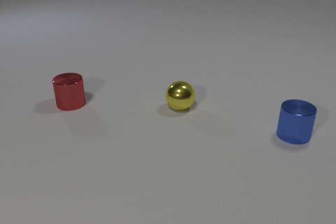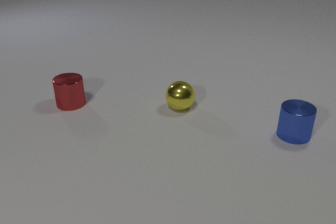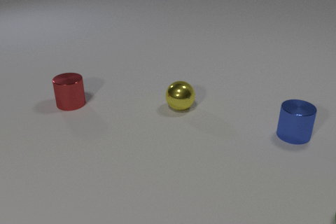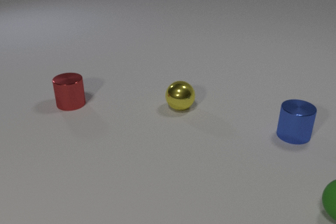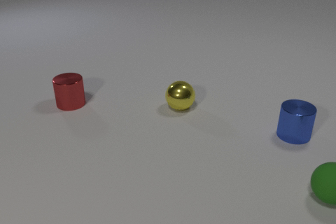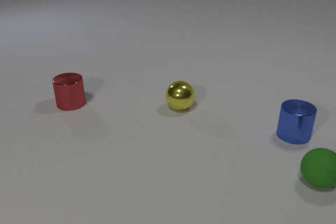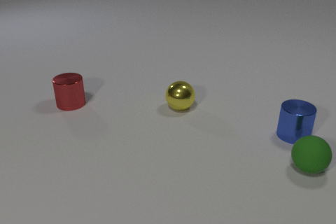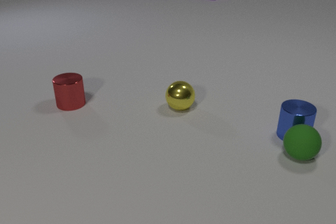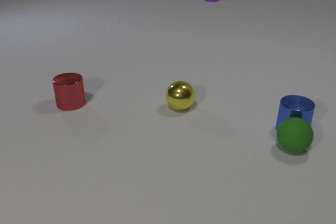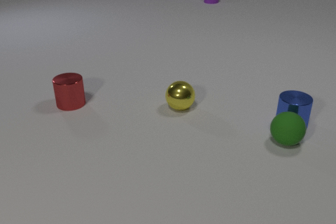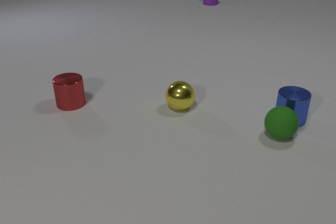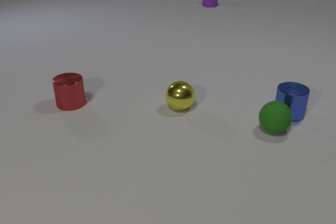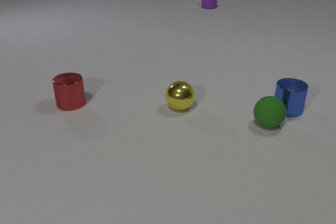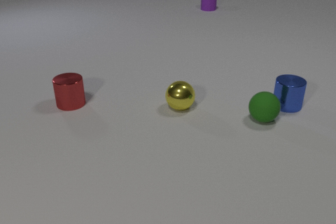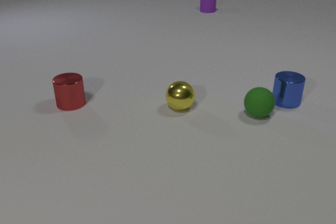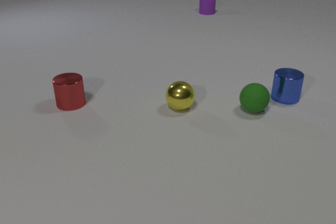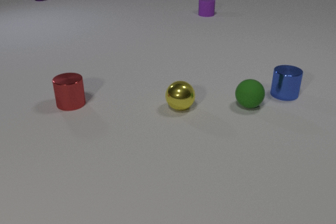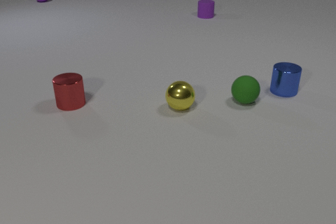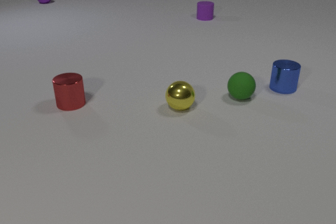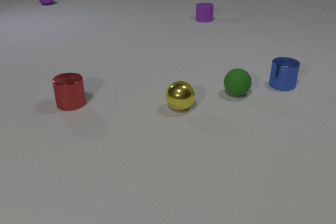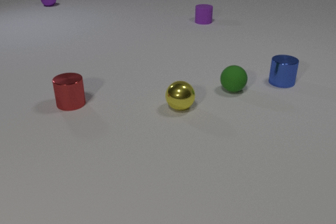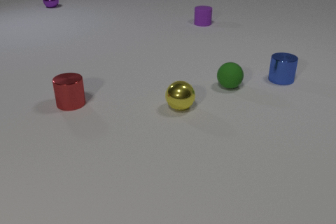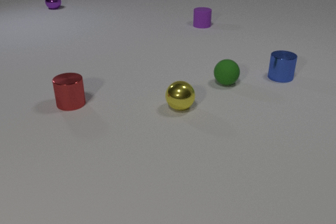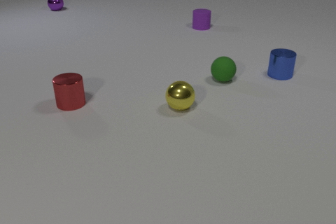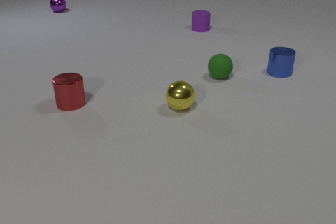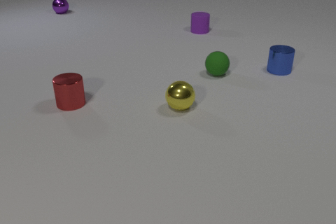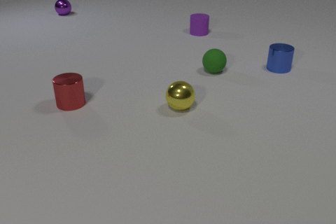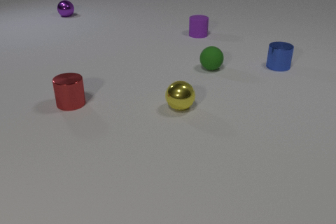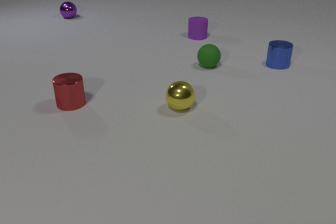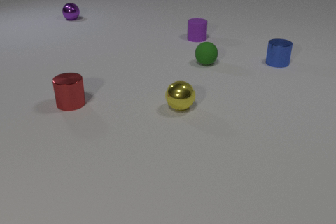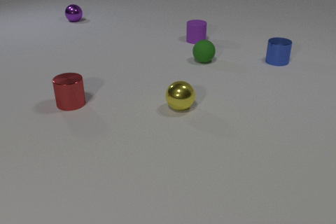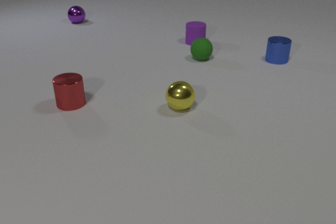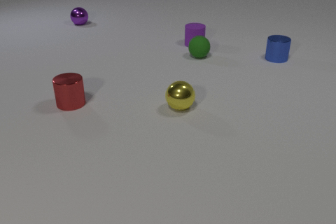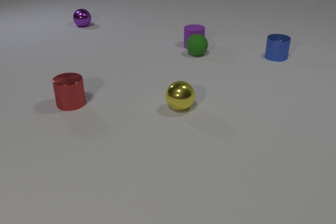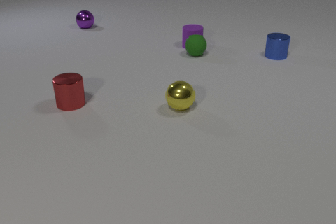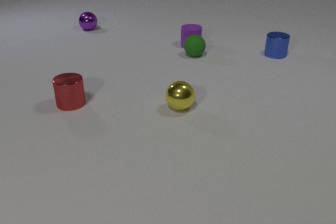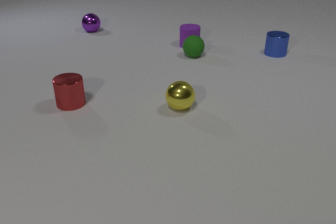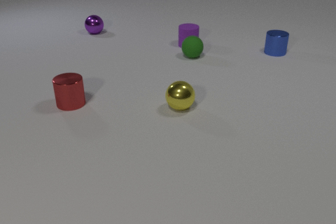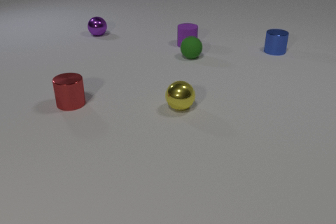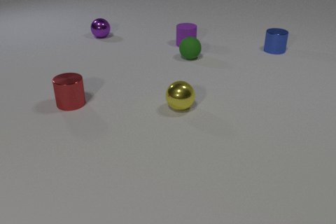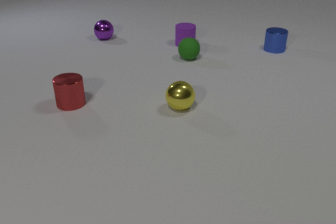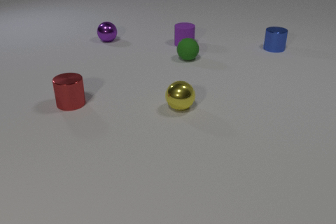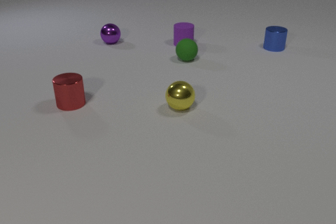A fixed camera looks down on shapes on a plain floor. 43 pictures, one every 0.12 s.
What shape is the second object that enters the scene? cylinder.
What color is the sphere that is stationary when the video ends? yellow.
What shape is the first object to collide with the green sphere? cylinder.
0.00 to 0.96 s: The green rubber sphere comes in at the right edge, rolls away from the camera and to the left. The blue metal cylinder slides away from the camera. The purple rubber cylinder comes in at the top edge, slides toward the camera. The green rubber sphere and the blue metal cylinder collide.
0.96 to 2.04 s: The green rubber sphere rolls away from the camera and to the left. The blue metal cylinder slides away from the camera. The purple rubber cylinder slides toward the camera. The purple metal sphere comes in at the top edge, rolls toward the camera.
2.04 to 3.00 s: The green rubber sphere rolls away from the camera and to the left. The blue metal cylinder slides away from the camera. The purple rubber cylinder slides toward the camera. The purple metal sphere rolls toward the camera.
3.00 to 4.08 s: The green rubber sphere rolls away from the camera and to the left. The blue metal cylinder slides away from the camera. The purple rubber cylinder slides toward the camera. The purple metal sphere rolls toward the camera. The green rubber sphere and the purple rubber cylinder collide.
4.08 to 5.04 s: The green rubber sphere rolls toward the camera and to the left. The blue metal cylinder slides away from the camera. The purple rubber cylinder slides to the left and away from the camera. The purple metal sphere rolls toward the camera and to the right.
